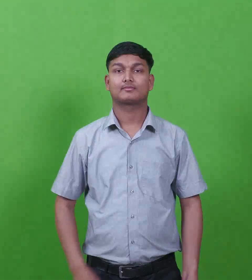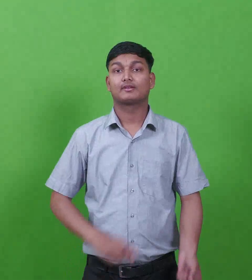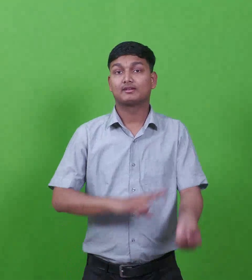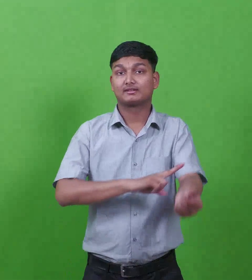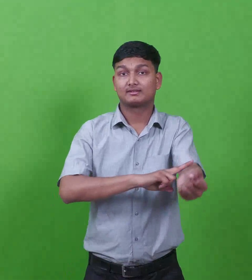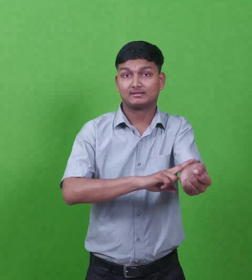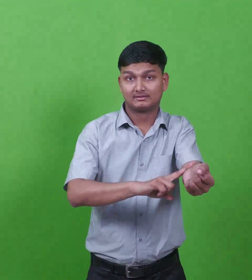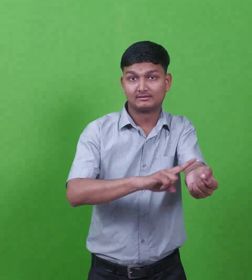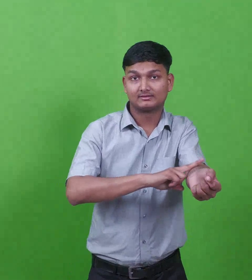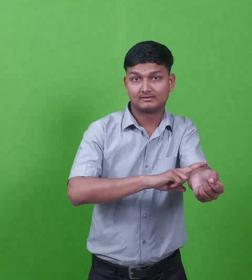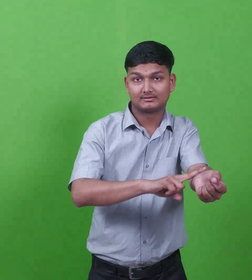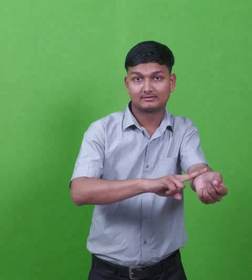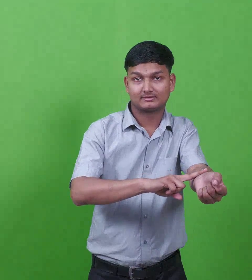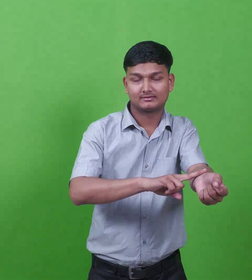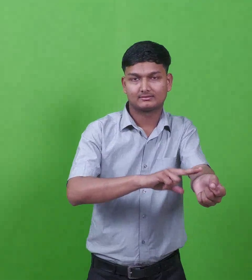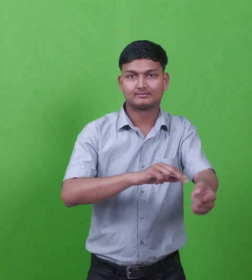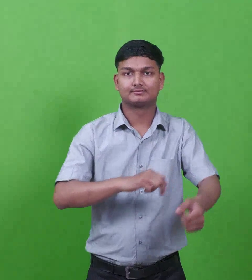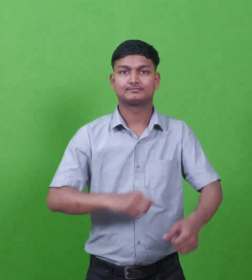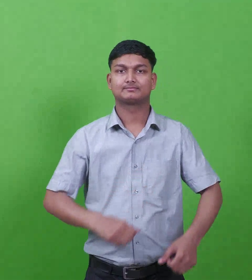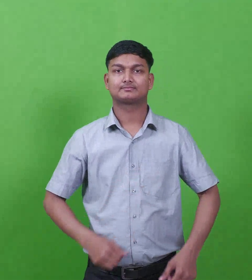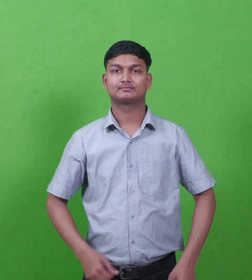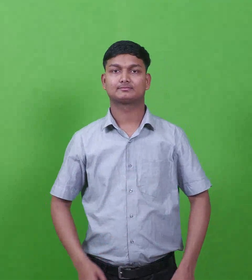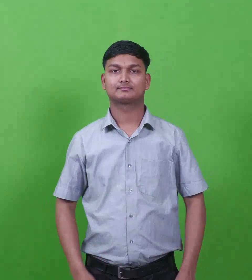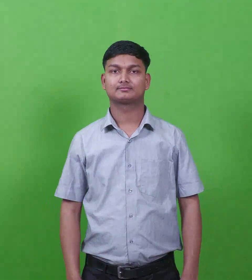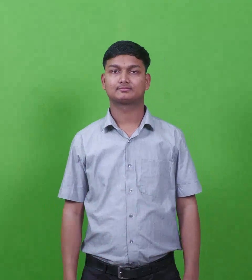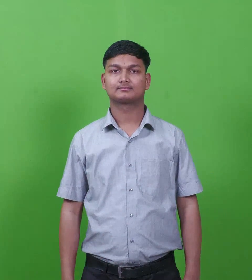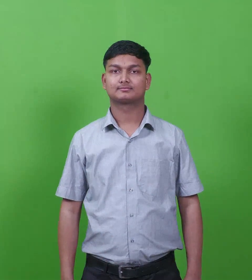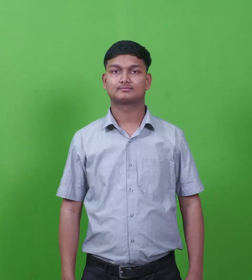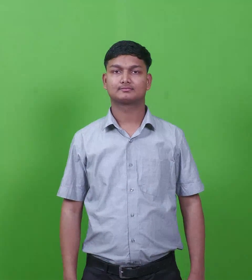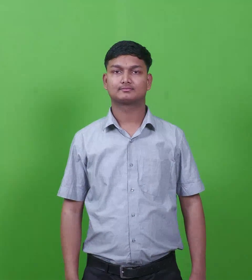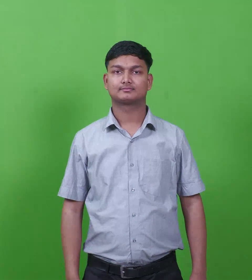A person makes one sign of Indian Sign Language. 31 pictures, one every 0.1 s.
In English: hormah
